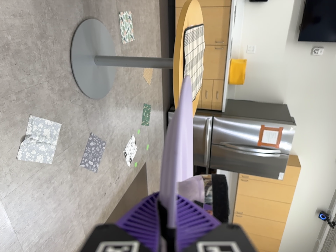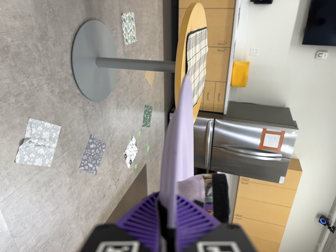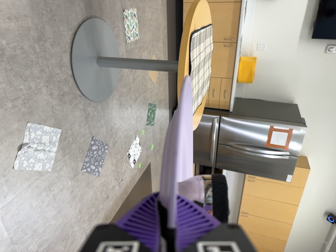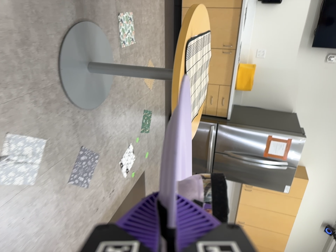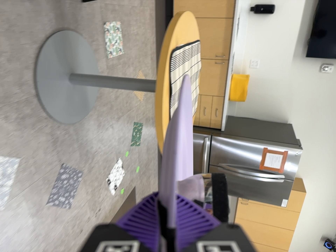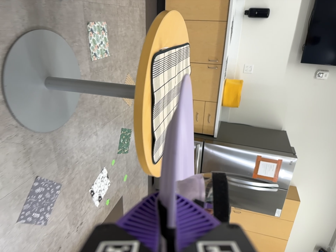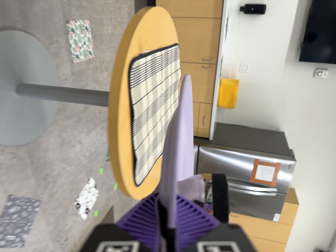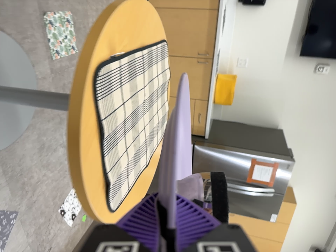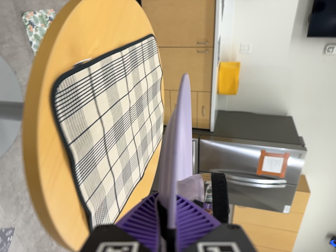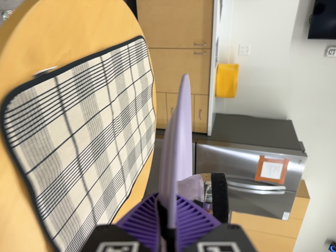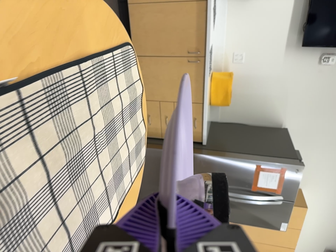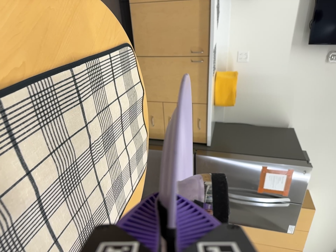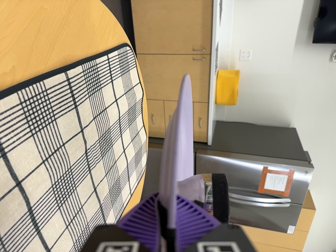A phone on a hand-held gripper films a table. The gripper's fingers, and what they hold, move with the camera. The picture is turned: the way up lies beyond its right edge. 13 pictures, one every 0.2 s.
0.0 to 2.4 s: The camera travels forward and toward the top of its view, about 120 cm, so what stands in front looms larger.
The film runs forward here.
